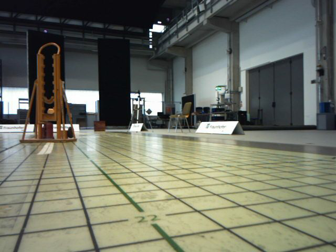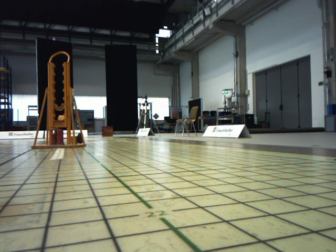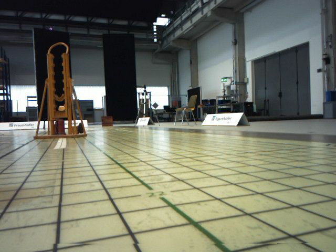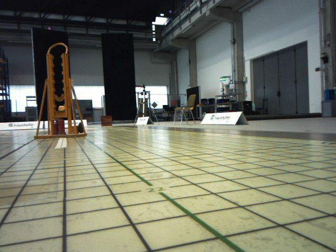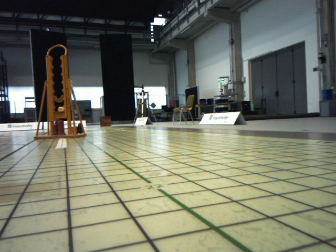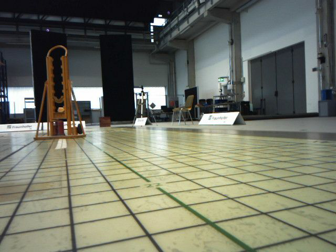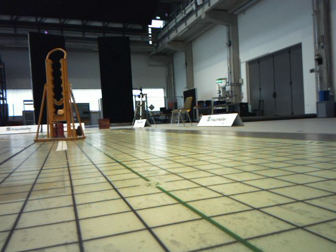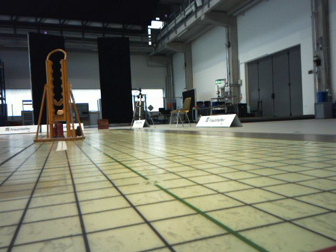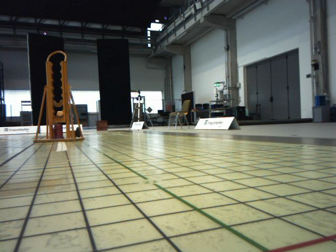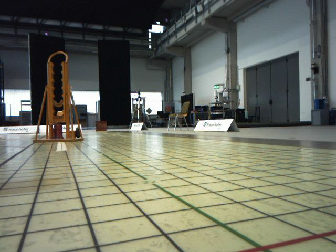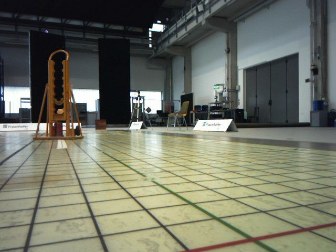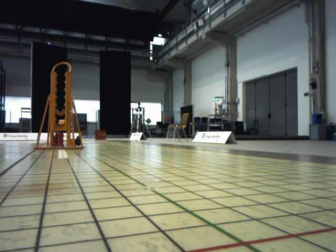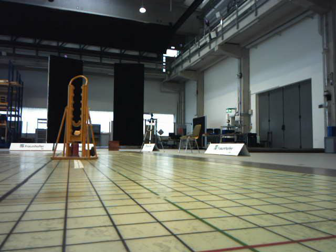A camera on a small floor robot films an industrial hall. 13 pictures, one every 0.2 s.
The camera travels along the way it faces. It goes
backward.
0.0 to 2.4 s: The camera travels backward, about 0.5 m, so what stands in front gets smaller.
The film runs backward here.
